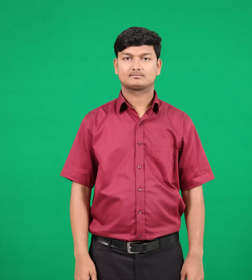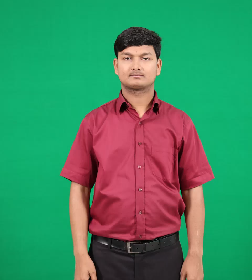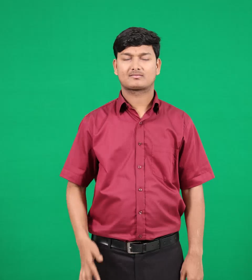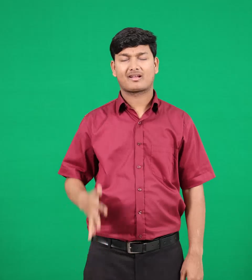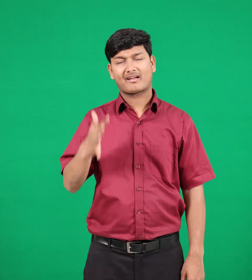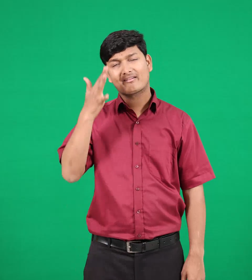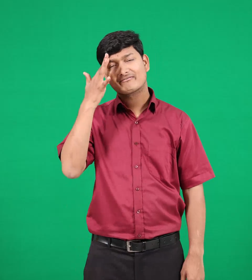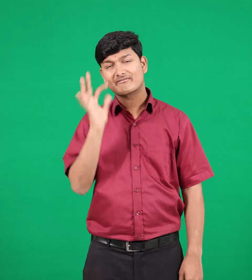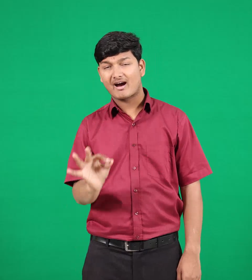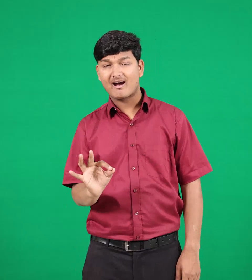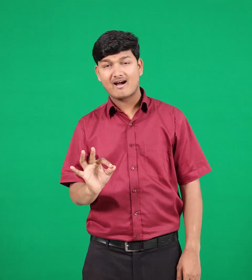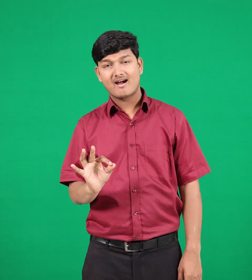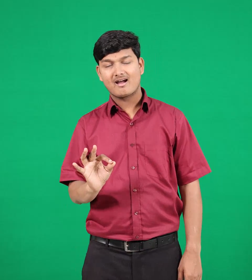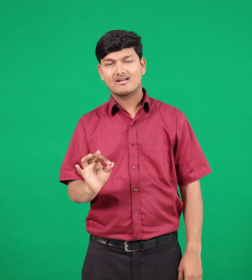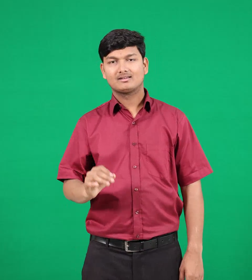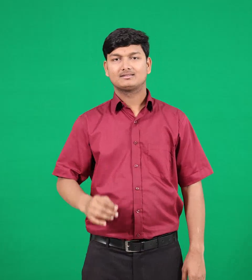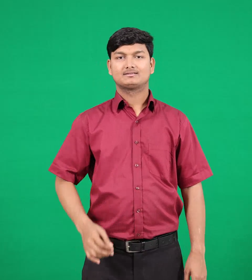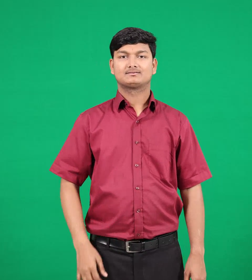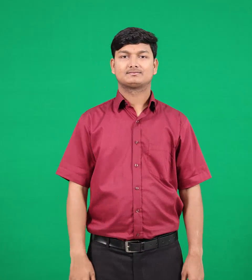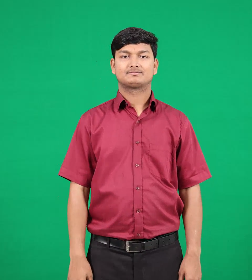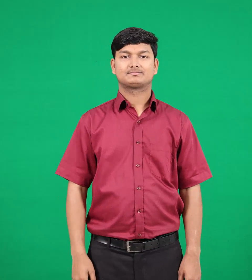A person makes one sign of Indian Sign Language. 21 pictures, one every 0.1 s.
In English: know well
